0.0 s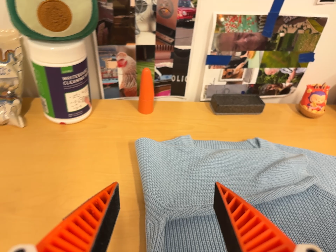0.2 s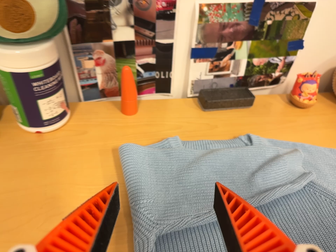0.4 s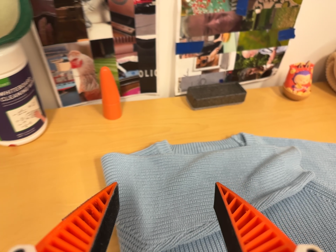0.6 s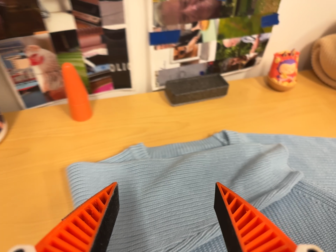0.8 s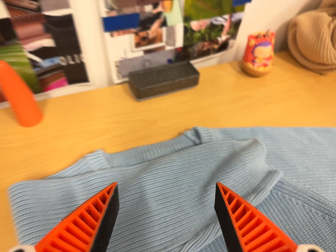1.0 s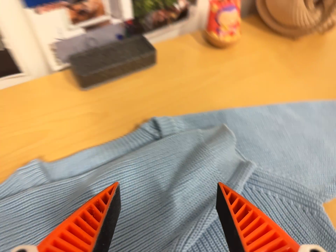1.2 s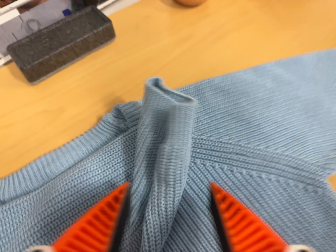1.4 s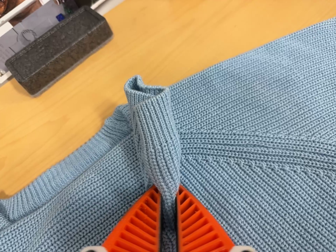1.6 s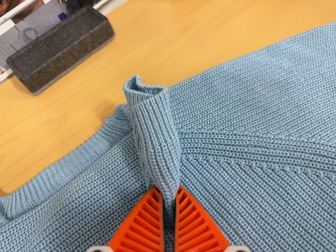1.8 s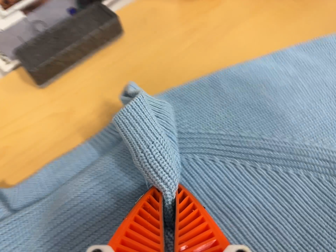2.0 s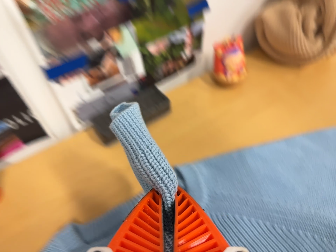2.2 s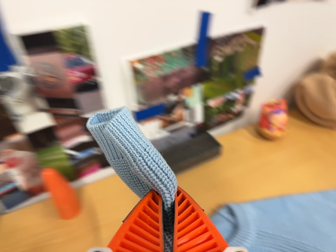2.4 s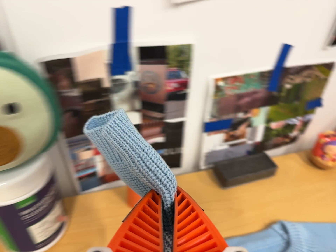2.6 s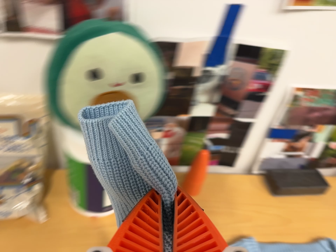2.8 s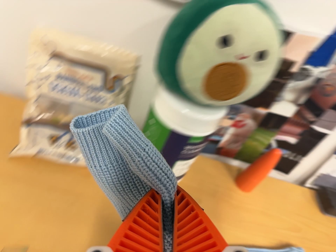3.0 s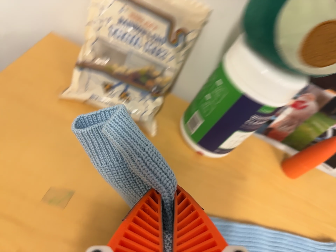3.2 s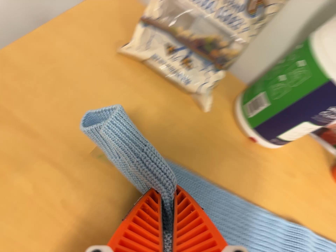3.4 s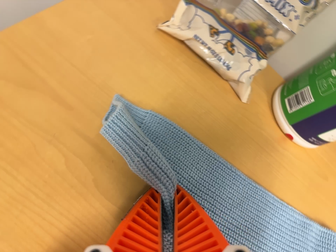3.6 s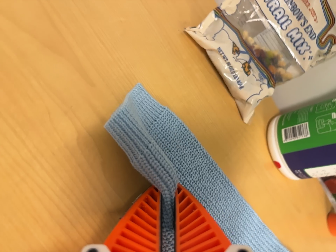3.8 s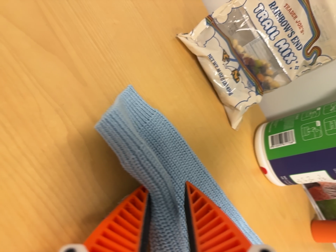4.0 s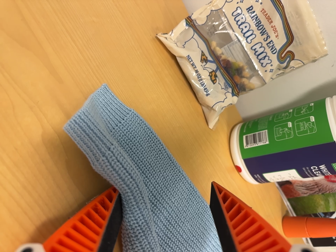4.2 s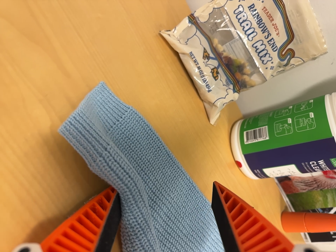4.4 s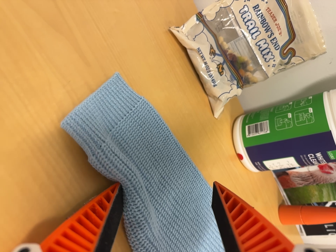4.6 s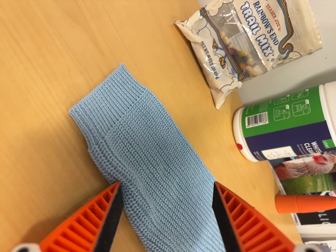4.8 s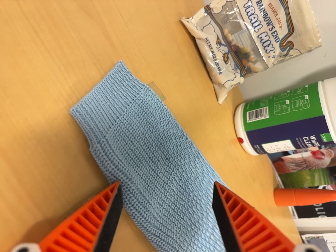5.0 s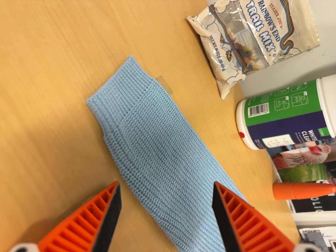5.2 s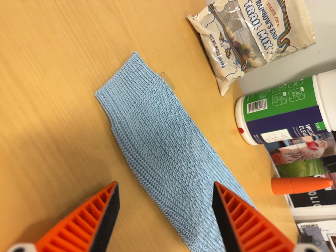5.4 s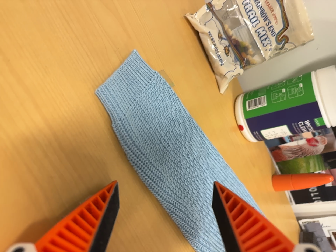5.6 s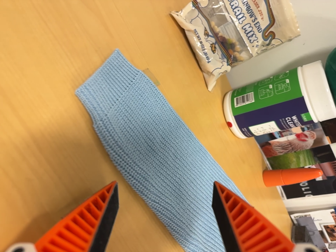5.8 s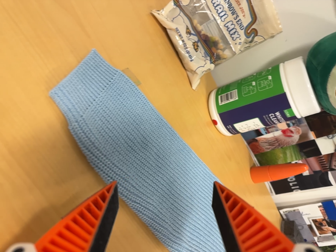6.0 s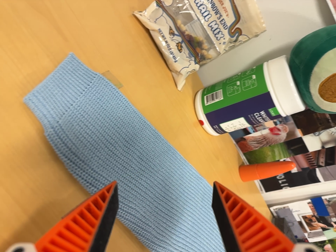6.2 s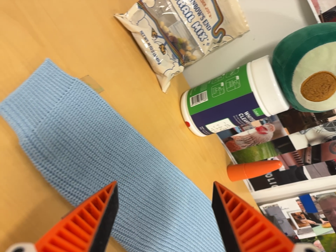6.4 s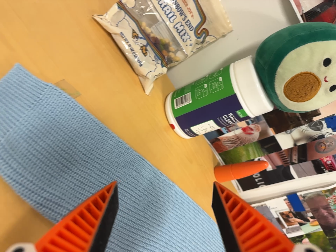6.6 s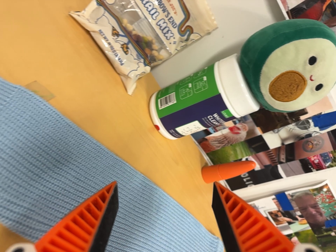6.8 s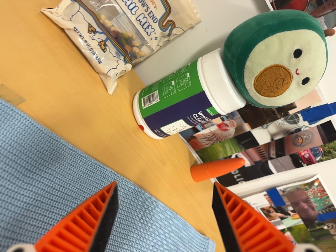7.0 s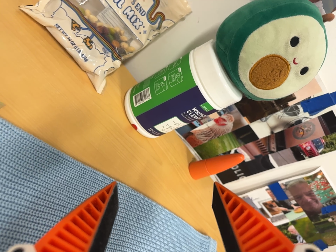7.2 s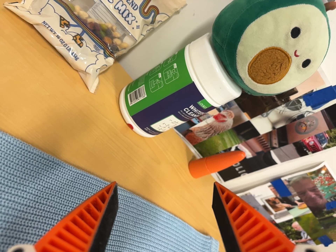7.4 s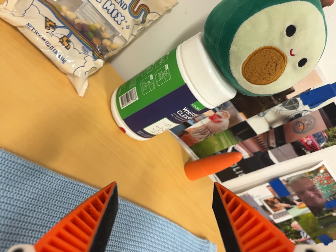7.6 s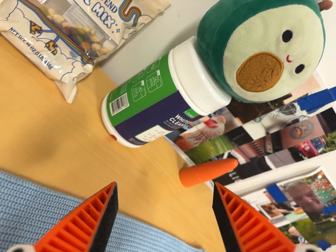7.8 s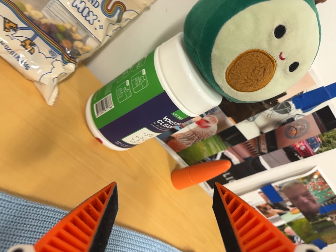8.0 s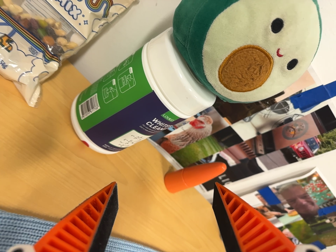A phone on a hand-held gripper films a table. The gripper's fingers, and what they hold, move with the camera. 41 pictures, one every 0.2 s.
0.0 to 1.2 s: The camera pans to its right by about 15 degrees. It travels forward, to its right and toward the top of its view, about 34 cm, so what stands in front looms larger. Its aim tips toward the bottom of its view by about 25 degrees. It rolls about its line of sight by about 25 degrees, and the scene rotates counterclockwise.
1.2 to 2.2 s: The camera travels backward and to its left, about 20 cm, so what stands in front gets smaller. Its aim tips toward the top of its view by about 20 degrees, and the scene shifts downward. It rolls about its line of sight by about 10 degrees, and the scene rotates clockwise.
2.2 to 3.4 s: The camera swings to its left by about 25 degrees, and the scene slides to the right. It travels to its left, about 40 cm, so close, fixed things drift to the right. Its aim tips toward the bottom of its view by about 10 degrees, and the scene shifts upward. It rolls about its line of sight by about 60 degrees, and the scene rotates clockwise.
3.4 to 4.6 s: The camera pans to its right by about 15 degrees. It travels to its left and backward, about 9 cm. It rolls about its line of sight by about 20 degrees, and the scene rotates clockwise.
4.6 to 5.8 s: The camera shifts only a little, or ends up much as it began.
5.8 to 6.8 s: The camera travels to its right and forward, about 10 cm, so close, fixed things drift to the left.
6.8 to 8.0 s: The camera travels forward, to its right and toward the top of its view, about 12 cm, so what stands in front looms larger.
The film runs backward here.
